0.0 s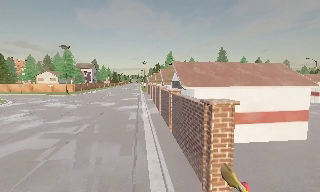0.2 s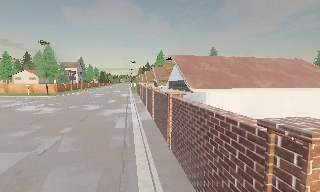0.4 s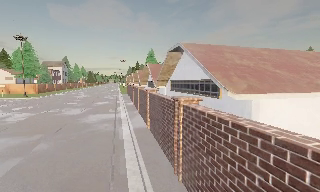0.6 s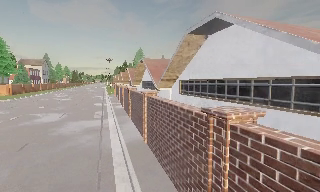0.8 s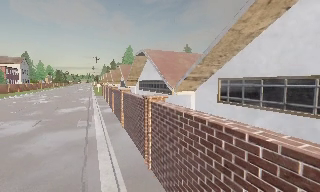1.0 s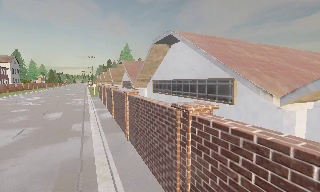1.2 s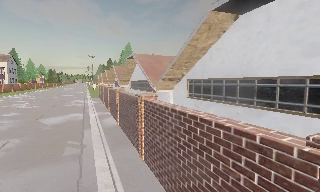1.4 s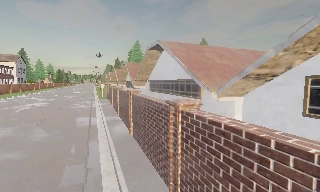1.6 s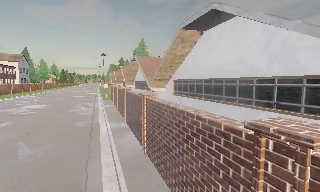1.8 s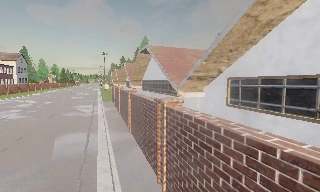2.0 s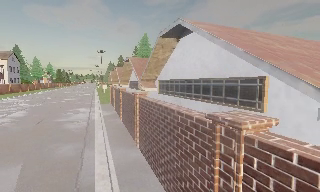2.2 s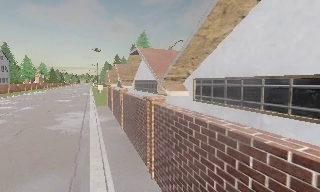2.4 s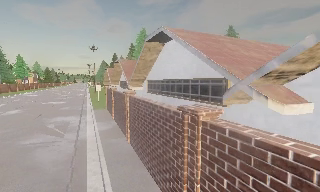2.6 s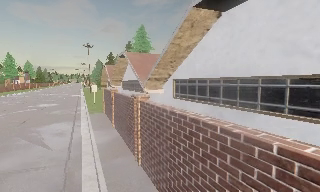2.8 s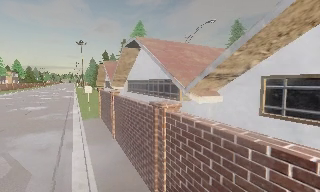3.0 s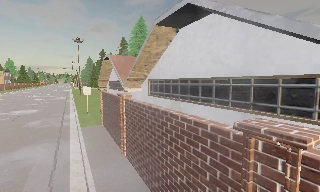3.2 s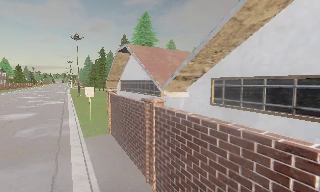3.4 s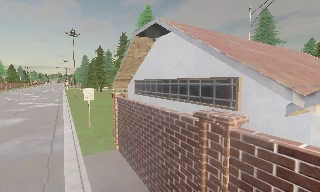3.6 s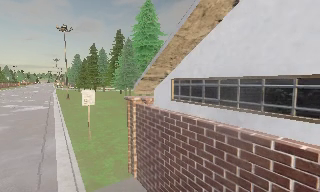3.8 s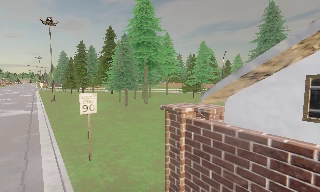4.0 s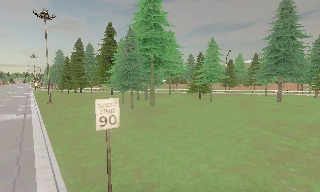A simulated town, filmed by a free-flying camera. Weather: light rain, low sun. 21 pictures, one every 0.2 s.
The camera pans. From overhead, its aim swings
clockwise.
0.0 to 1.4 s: The camera pans to its right, which is clockwise from overhead, by about 15 degrees. It travels forward, about 16 m, so what stands in front looms larger.
1.4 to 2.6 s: The camera travels forward, about 14 m, so what stands in front looms larger.
2.6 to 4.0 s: The camera pans to its right, which is clockwise from overhead, by about 15 degrees. It travels forward and to its left, about 16 m, so what stands in front looms larger.
The film runs forward here.
